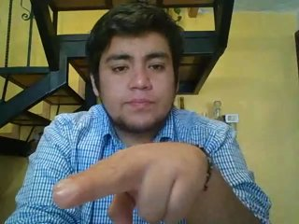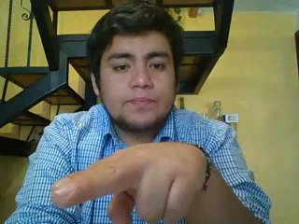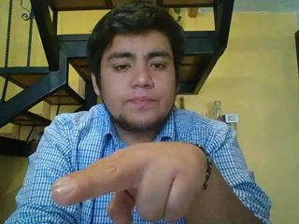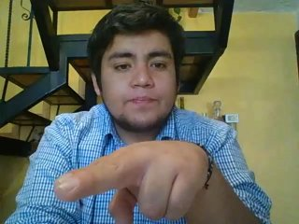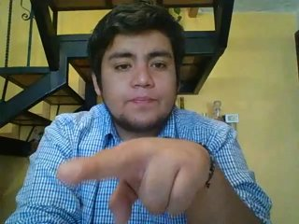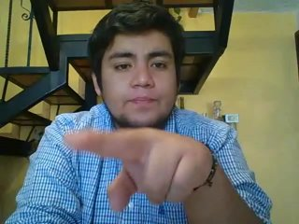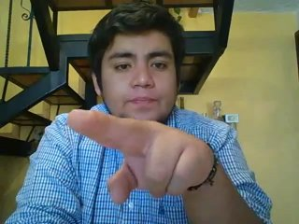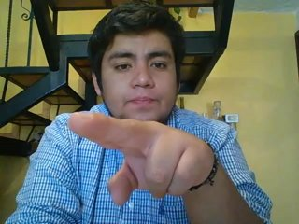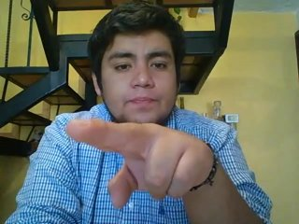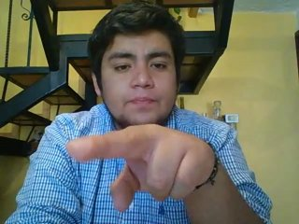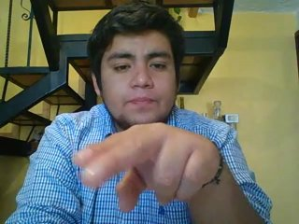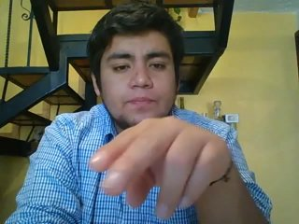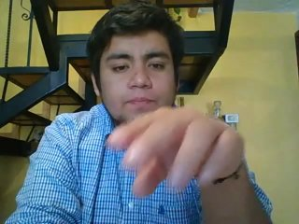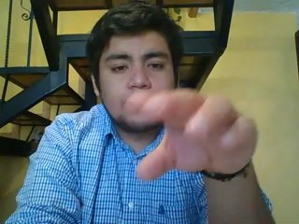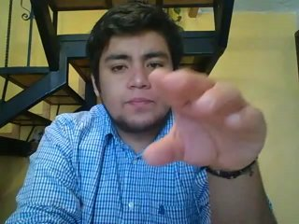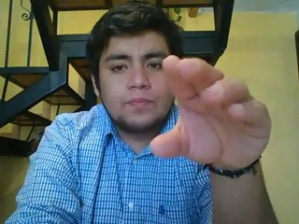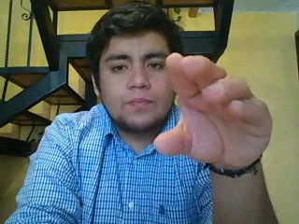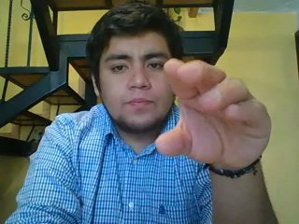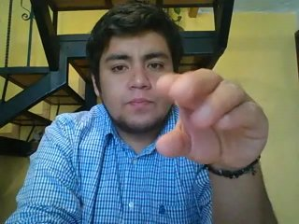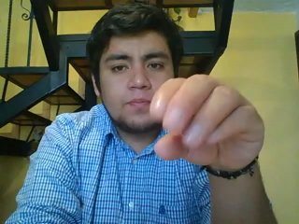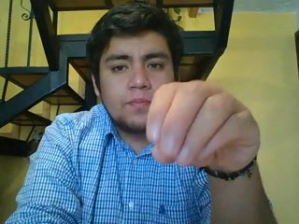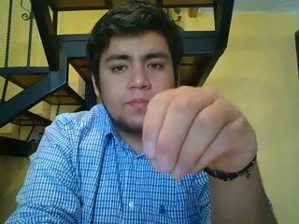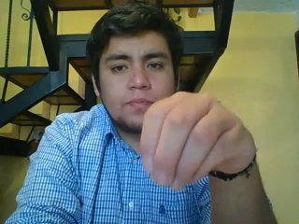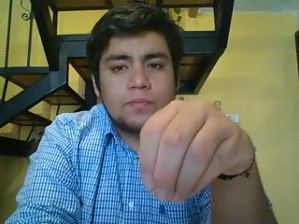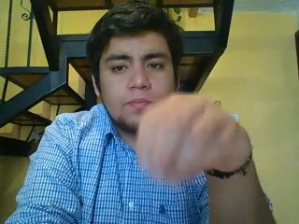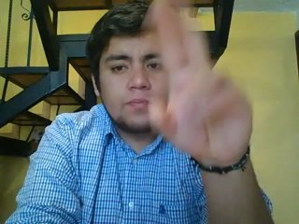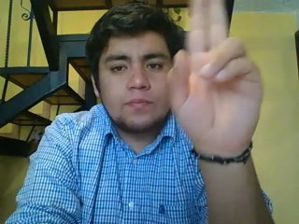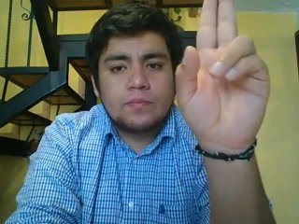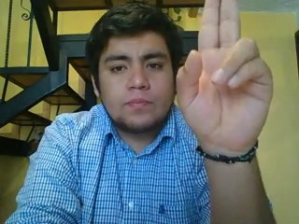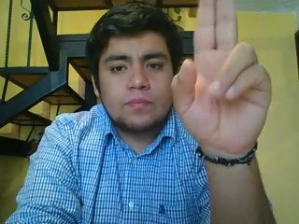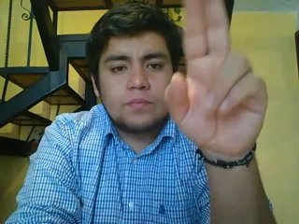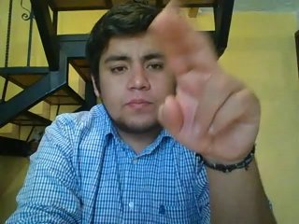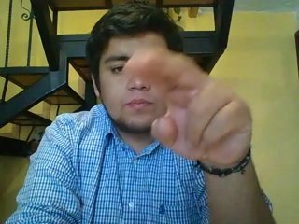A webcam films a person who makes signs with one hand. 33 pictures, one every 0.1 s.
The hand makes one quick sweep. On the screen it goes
upward.
0.0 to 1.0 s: Pointing with two fingers.
1.1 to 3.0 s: On the screen the hand sweeps upward. The name of the sign: Throw up.
